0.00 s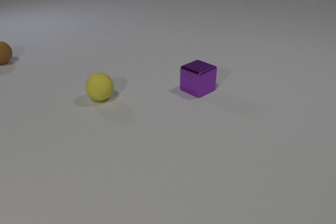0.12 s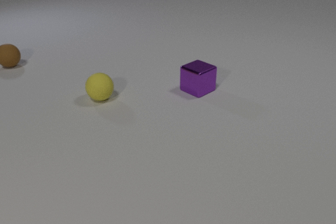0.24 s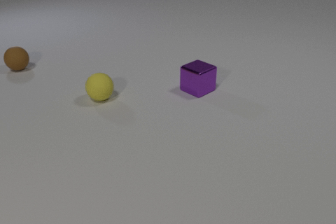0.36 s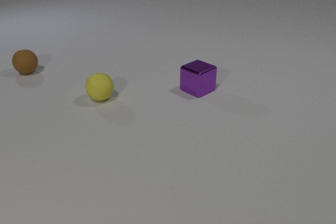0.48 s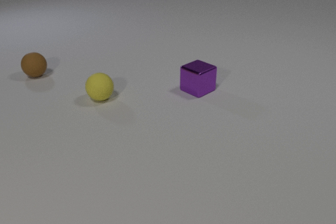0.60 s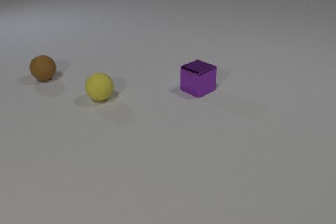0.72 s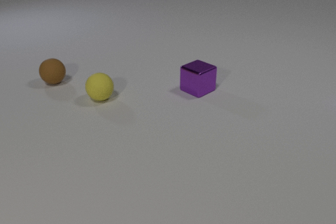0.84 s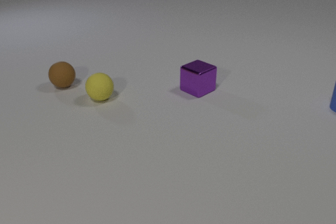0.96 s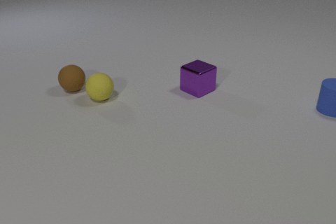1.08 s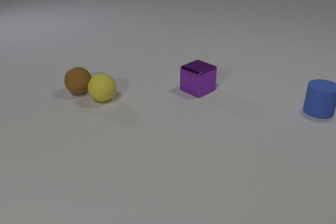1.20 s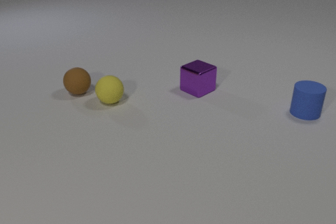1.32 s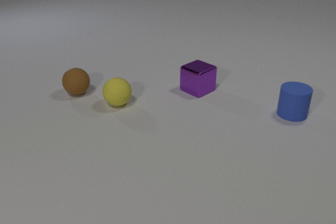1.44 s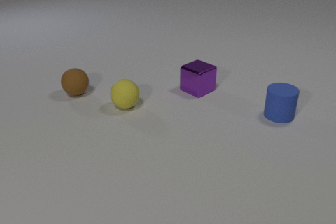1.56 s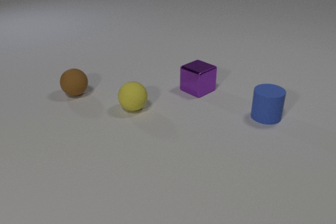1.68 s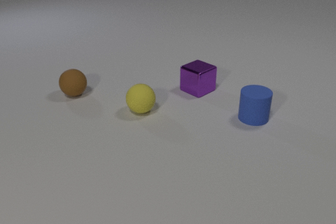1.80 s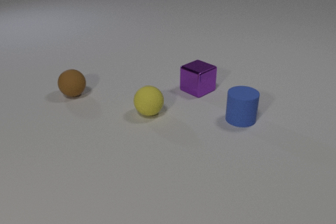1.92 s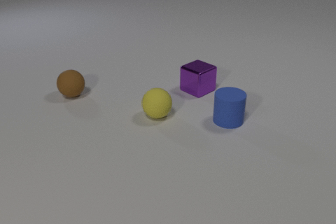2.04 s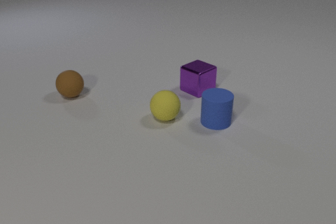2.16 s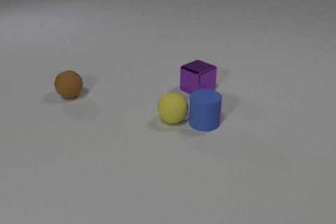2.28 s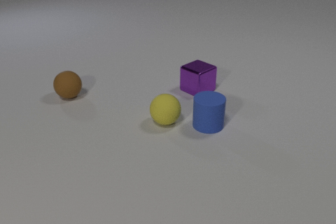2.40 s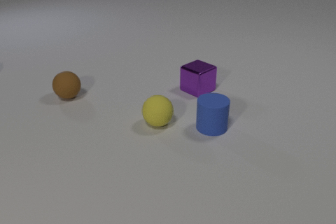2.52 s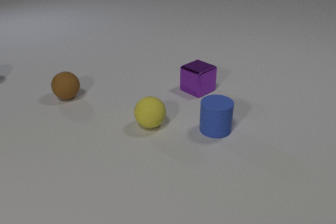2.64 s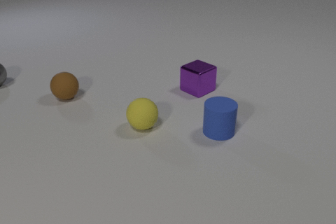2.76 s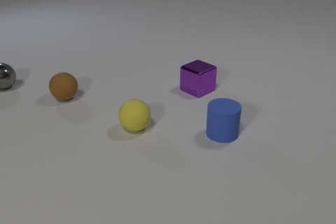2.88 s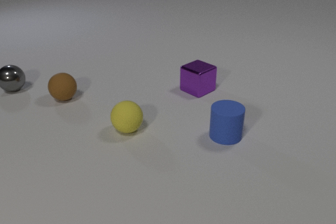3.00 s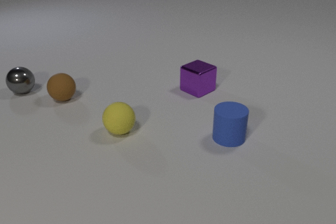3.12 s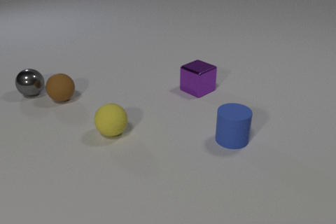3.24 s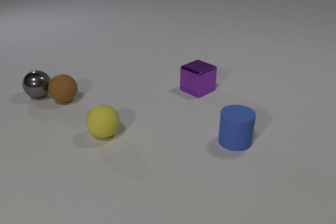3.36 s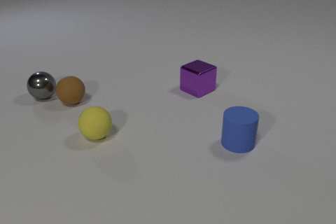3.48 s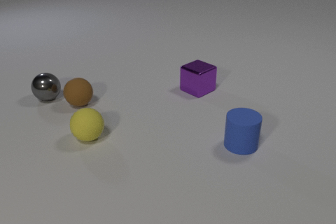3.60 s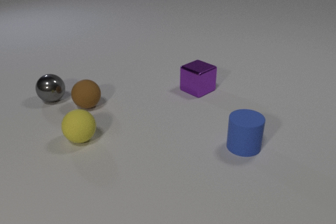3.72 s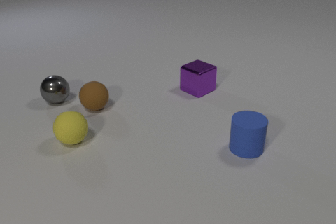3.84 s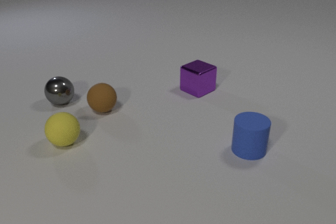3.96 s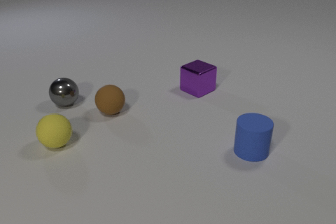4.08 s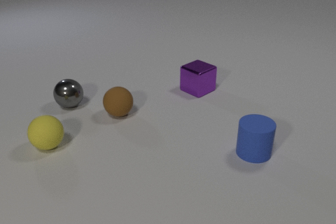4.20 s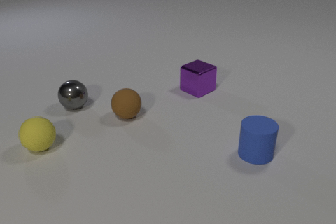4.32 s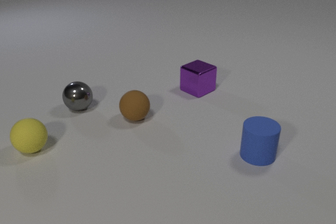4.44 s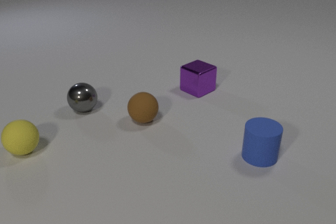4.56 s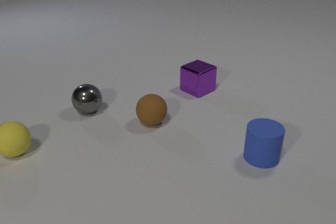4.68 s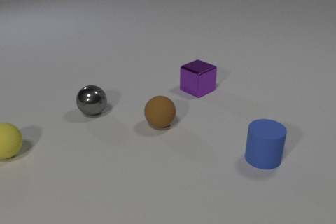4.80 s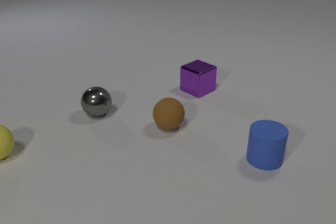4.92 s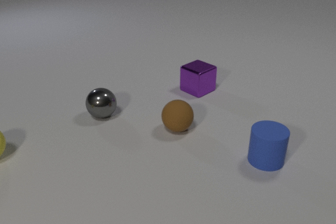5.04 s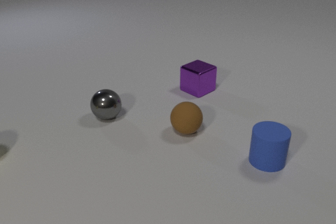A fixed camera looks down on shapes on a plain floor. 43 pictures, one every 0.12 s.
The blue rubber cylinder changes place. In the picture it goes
toward the camera.
0.00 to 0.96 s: The brown rubber sphere rolls toward the camera and to the right. The blue rubber cylinder comes in at the right edge, slides to the left and toward the camera.
0.96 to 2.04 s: The brown rubber sphere rolls toward the camera. The yellow rubber sphere rolls to the right and toward the camera. The blue rubber cylinder slides to the left and toward the camera. The brown rubber sphere and the yellow rubber sphere collide.
2.04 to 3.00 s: The brown rubber sphere rolls to the left. The yellow rubber sphere rolls to the left and toward the camera. The gray metal sphere comes in at the left edge, rolls toward the camera and to the right. The blue rubber cylinder slides toward the camera and to the right. The yellow rubber sphere and the blue rubber cylinder collide.
3.00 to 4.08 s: The brown rubber sphere rolls to the right and toward the camera. The yellow rubber sphere rolls to the left. The gray metal sphere rolls toward the camera and to the right. The blue rubber cylinder slides to the right and toward the camera. The brown rubber sphere and the gray metal sphere collide.
4.08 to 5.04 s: The brown rubber sphere rolls to the right and toward the camera. The yellow rubber sphere rolls to the left, leaves at the left edge. The gray metal sphere rolls to the right and toward the camera. The blue rubber cylinder slides to the right and toward the camera.
What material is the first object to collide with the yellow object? rubber.
What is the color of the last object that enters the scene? gray.
Are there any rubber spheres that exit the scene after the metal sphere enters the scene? yes.
